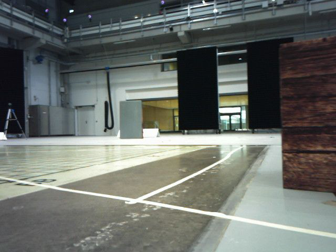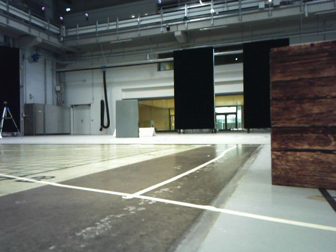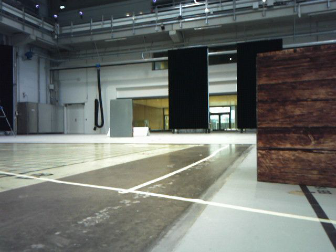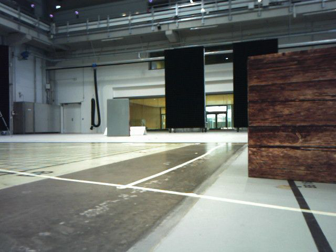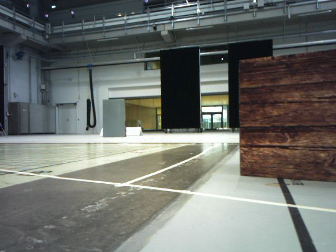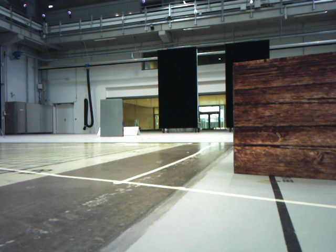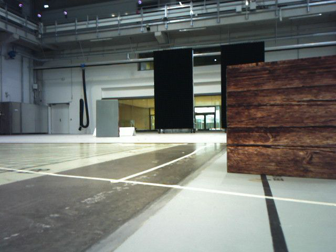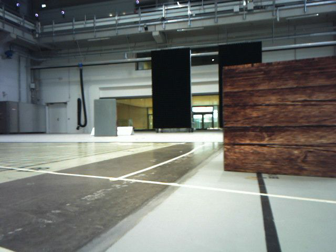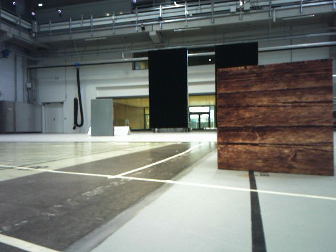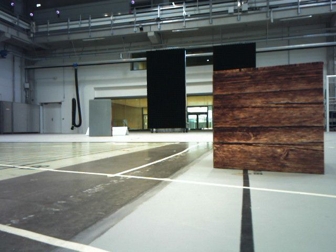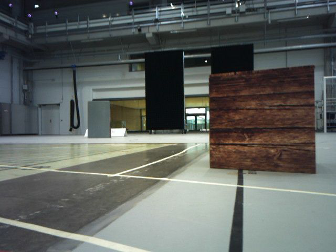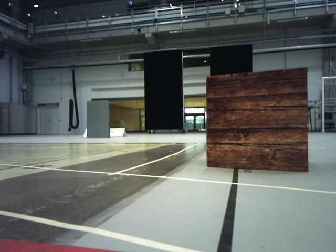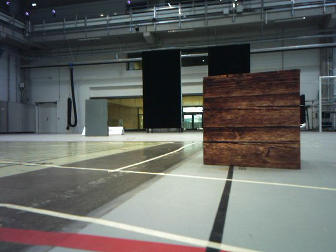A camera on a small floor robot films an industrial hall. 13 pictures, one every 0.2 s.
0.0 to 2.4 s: The camera travels backward, about 0.5 m, so what stands in front gets smaller.
The film runs backward here.
